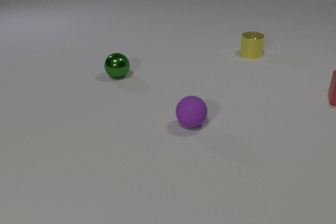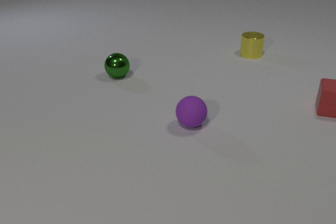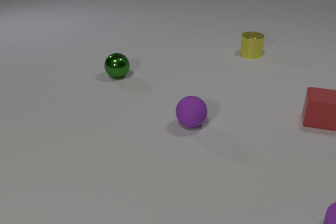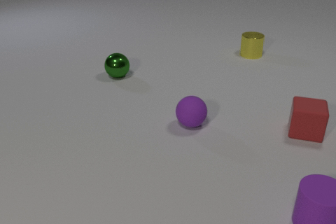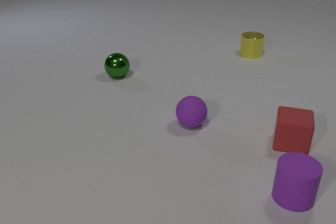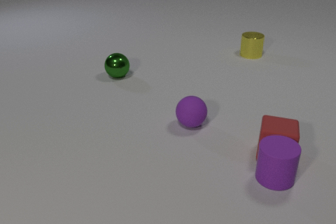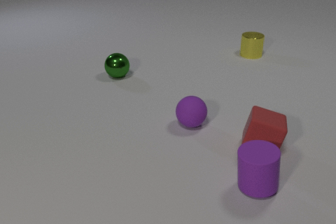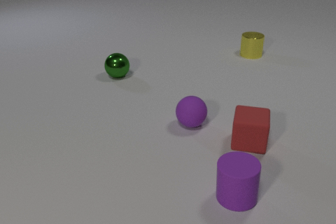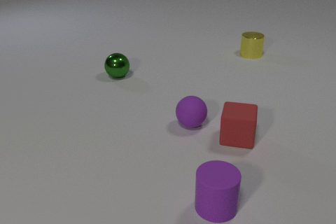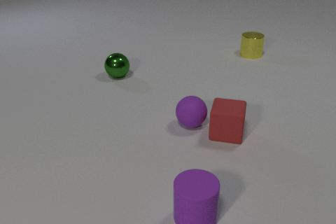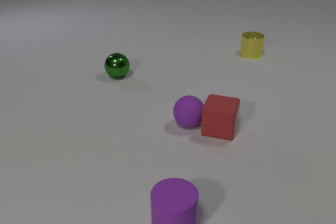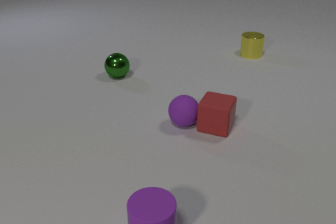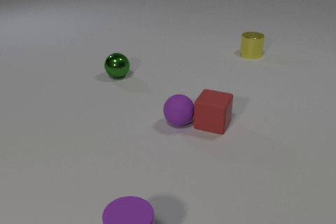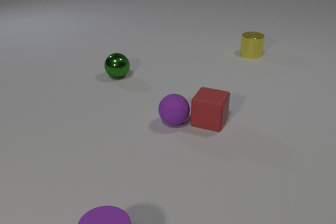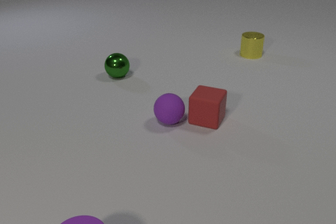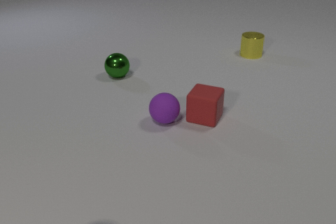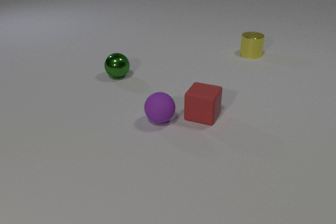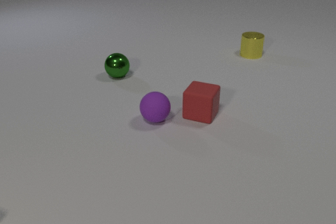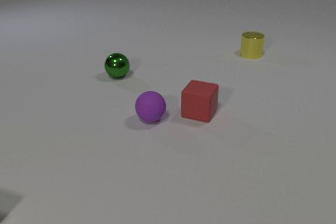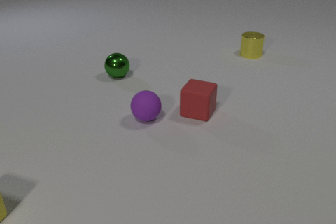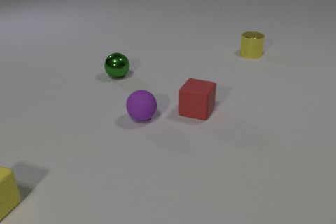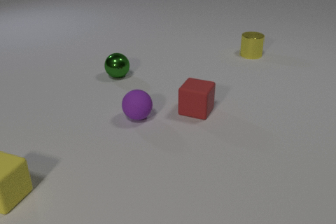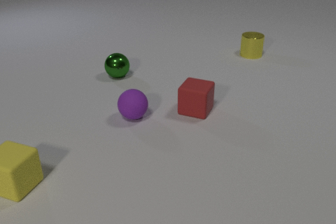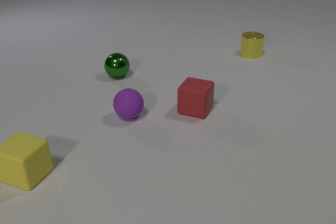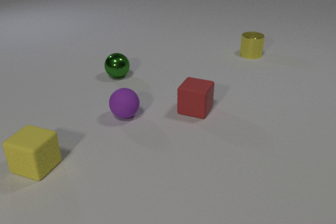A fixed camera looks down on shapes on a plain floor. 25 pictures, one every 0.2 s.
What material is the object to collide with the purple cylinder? rubber.
Are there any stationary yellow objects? yes.
How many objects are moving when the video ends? 2.
0.0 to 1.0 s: The purple rubber cylinder comes in at the bottom edge, slides away from the camera and to the left. The red rubber cube slides toward the camera and to the left. The purple rubber cylinder and the red rubber cube collide.
1.0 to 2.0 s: The purple rubber cylinder slides to the left and toward the camera. The red rubber cube slides to the left and away from the camera. The red rubber cube and the purple rubber sphere collide.
2.0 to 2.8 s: The purple rubber cylinder slides to the left and toward the camera. The red rubber cube slides away from the camera and to the left. The purple rubber sphere rolls to the left.
2.8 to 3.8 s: The purple rubber cylinder slides to the left, leaves at the bottom edge. The red rubber cube slides away from the camera and to the left. The purple rubber sphere rolls to the left. The yellow rubber cube comes in at the left edge.
3.8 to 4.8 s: The purple rubber sphere rolls to the left. The yellow rubber cube slides away from the camera and to the right.
